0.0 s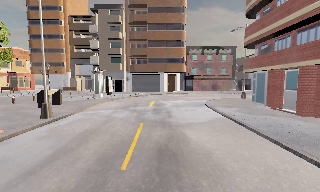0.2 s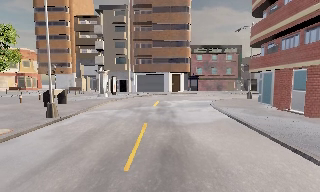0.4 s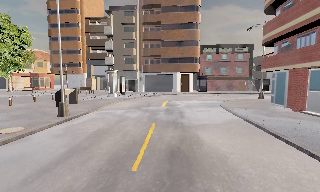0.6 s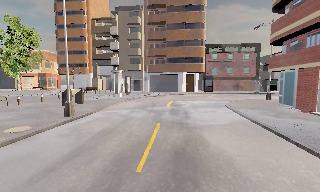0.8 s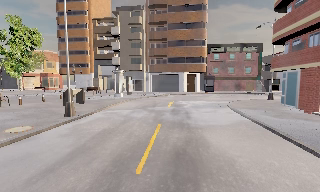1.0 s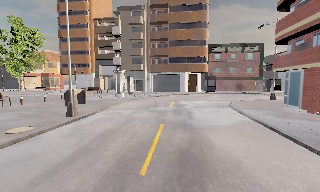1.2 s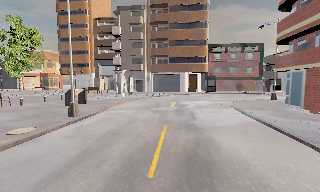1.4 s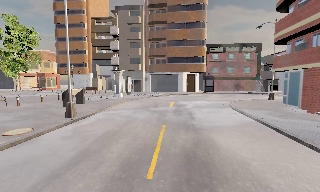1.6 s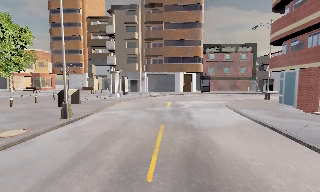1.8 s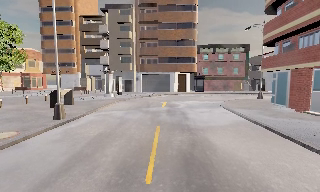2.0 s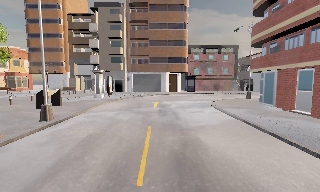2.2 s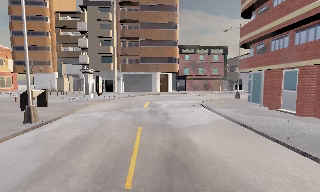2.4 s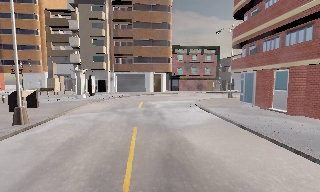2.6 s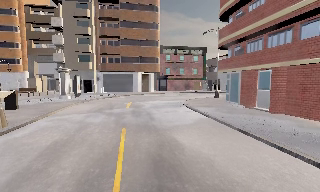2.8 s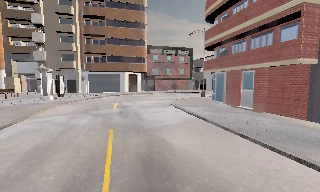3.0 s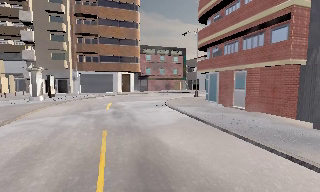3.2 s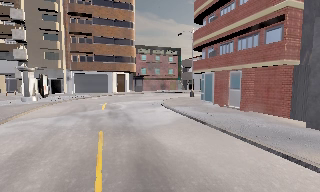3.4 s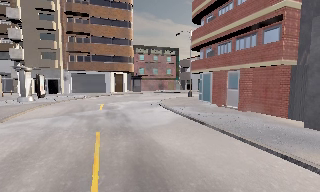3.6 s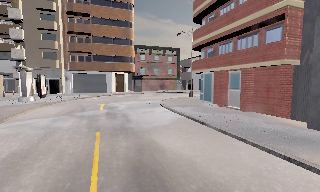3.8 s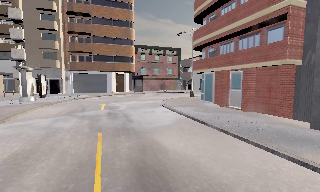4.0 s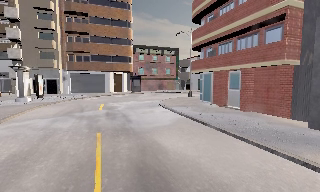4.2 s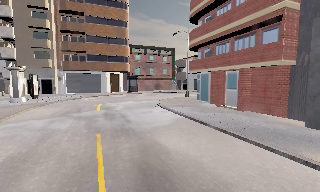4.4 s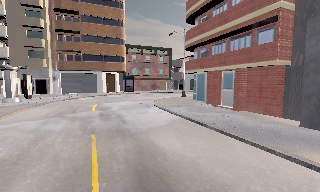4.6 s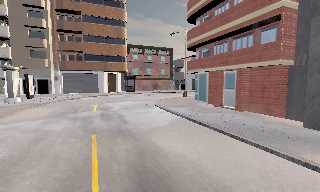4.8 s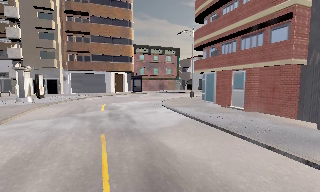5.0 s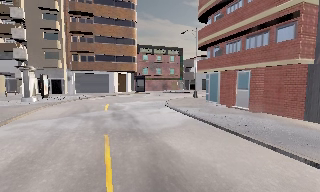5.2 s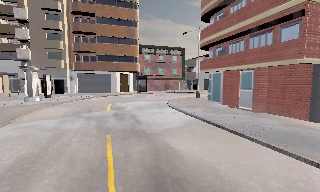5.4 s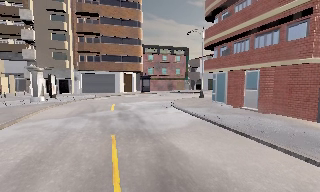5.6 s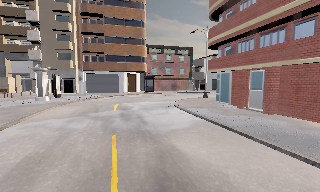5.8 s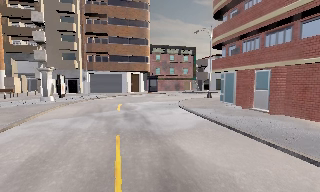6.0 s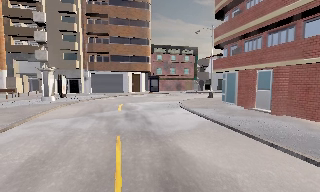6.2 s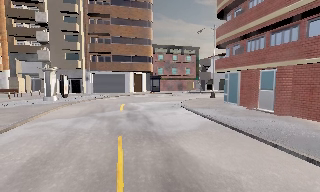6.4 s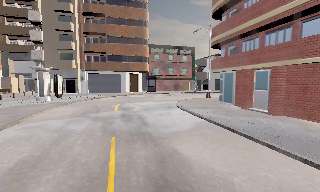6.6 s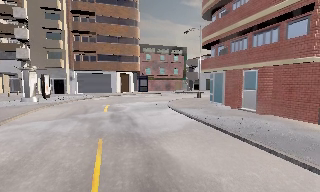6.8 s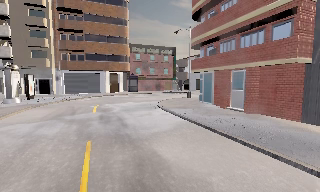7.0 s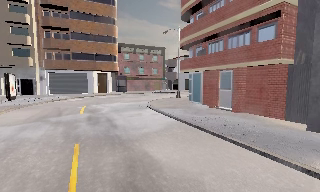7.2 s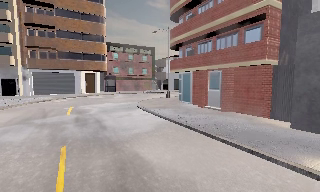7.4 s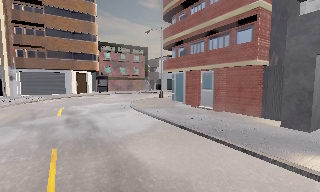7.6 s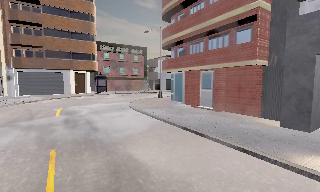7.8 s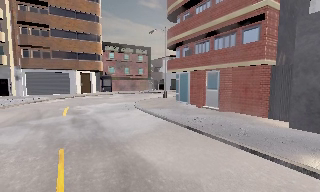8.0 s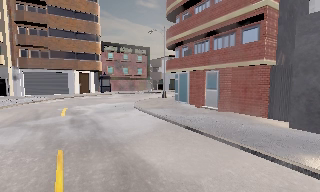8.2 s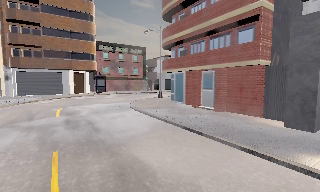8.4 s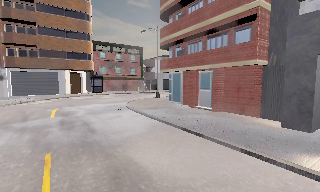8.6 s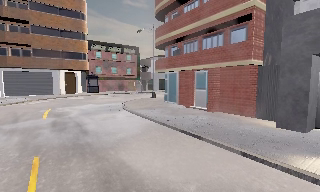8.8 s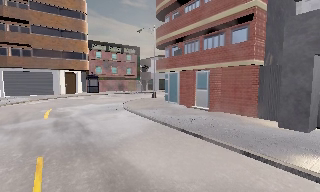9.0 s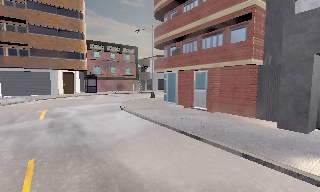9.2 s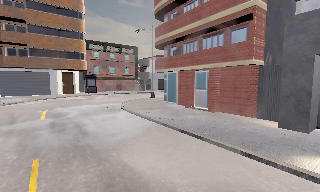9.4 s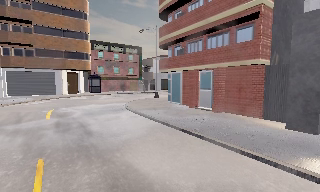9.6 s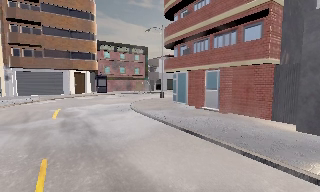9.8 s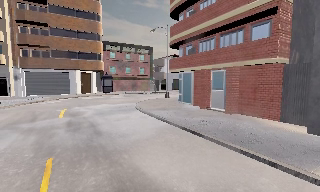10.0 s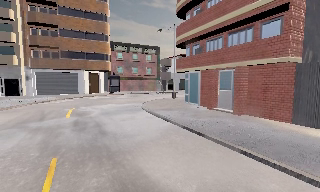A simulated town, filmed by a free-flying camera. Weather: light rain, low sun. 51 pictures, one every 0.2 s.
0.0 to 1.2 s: The camera shifts only a little, or ends up much as it began.
1.2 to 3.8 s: The camera swings to its right by about 25 degrees, and the scene slides to the left. It travels forward, about 1 m, so what stands in front looms larger.
3.8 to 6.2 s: The camera travels forward, about 0.5 m, so what stands in front looms larger.
6.2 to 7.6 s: The camera swings to its right by about 20 degrees, and the scene slides to the left.
7.6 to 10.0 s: The camera travels forward, about 0.5 m, so what stands in front looms larger.
The film runs forward here.
